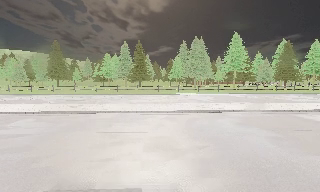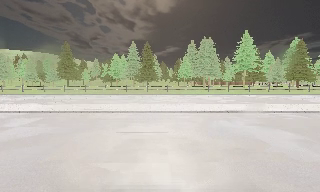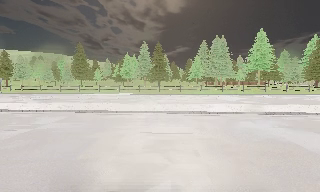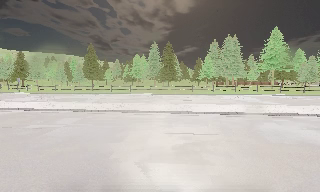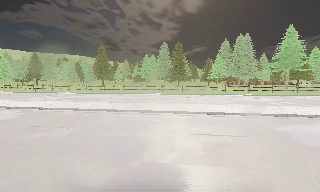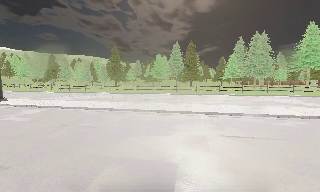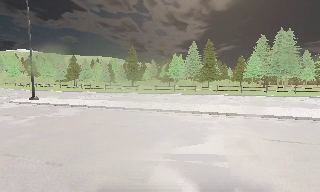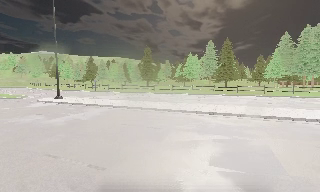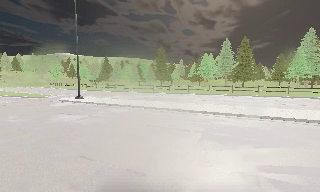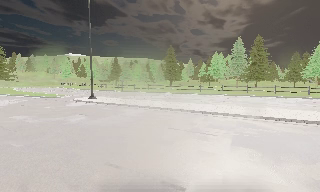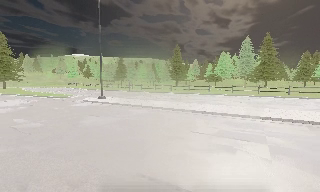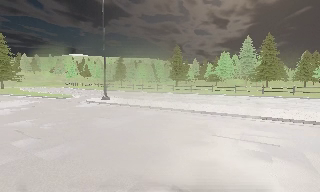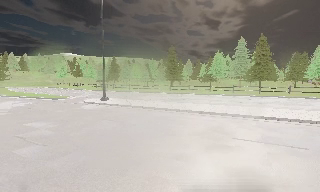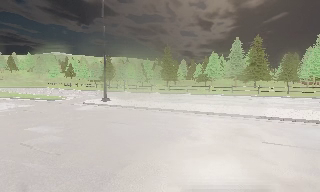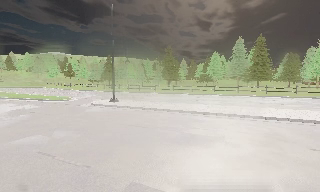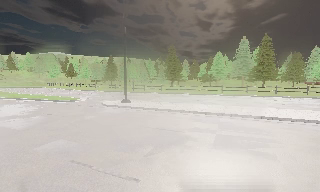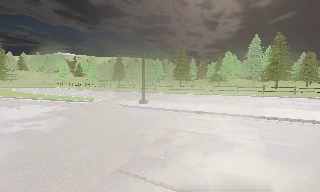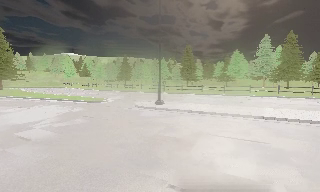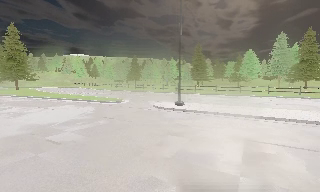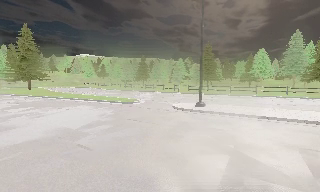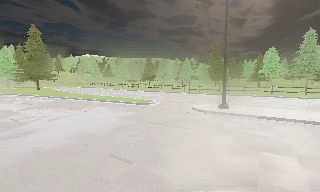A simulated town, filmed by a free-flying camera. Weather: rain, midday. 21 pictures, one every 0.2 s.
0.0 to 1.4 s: The scene slides to the right, as the camera pans about 25 degrees to its left. It travels to its left, about 5 m, so close, fixed things drift to the right.
1.4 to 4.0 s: The camera swings to its left by about 10 degrees, and the scene slides to the right. It travels to its left and forward, about 14 m, so close, fixed things drift to the right.
The film runs backward here.
